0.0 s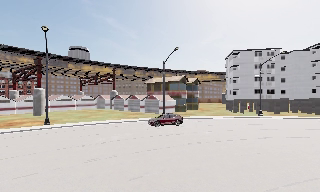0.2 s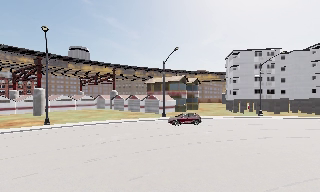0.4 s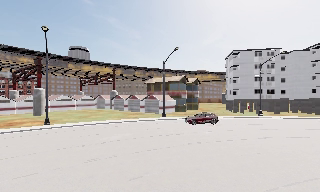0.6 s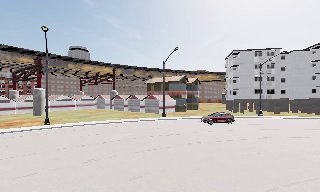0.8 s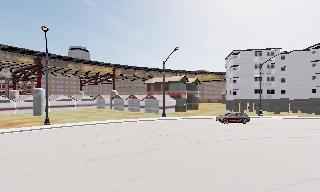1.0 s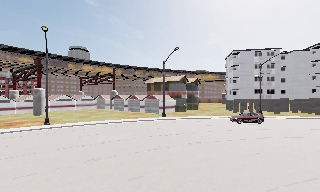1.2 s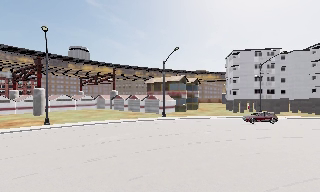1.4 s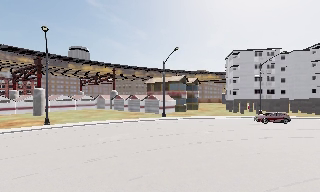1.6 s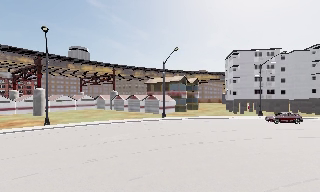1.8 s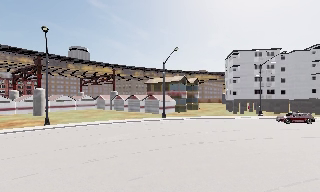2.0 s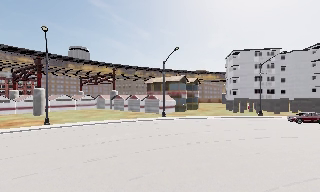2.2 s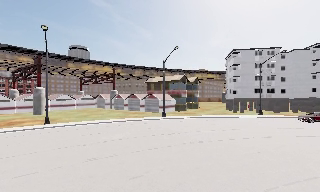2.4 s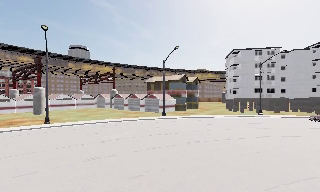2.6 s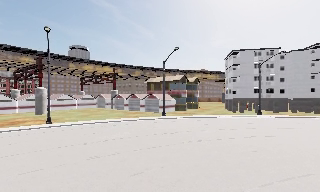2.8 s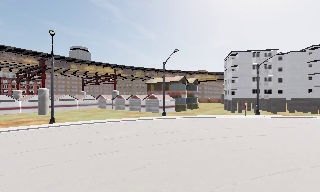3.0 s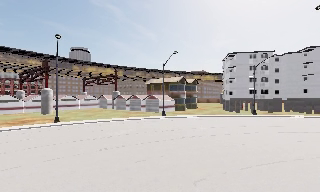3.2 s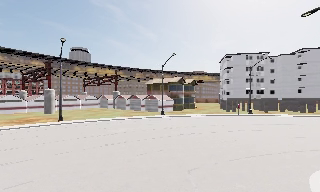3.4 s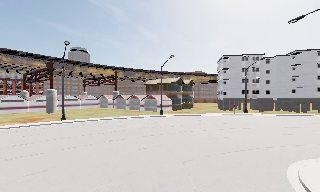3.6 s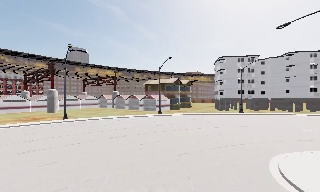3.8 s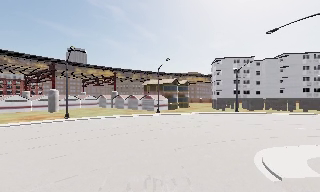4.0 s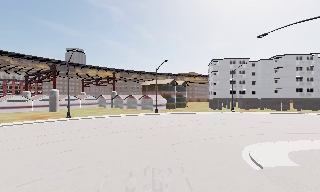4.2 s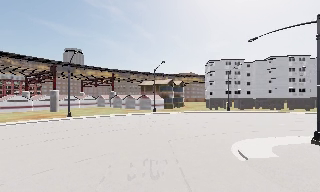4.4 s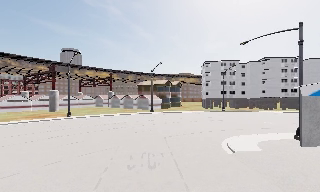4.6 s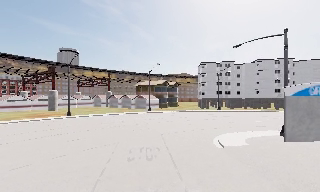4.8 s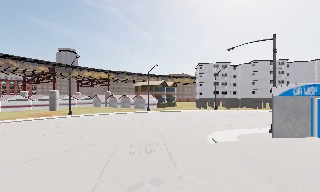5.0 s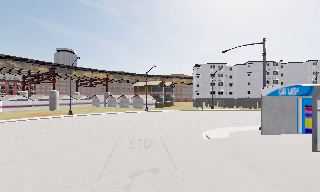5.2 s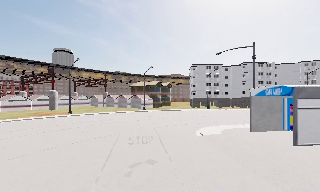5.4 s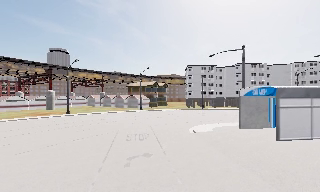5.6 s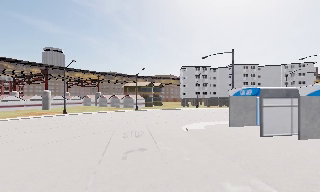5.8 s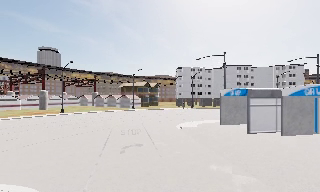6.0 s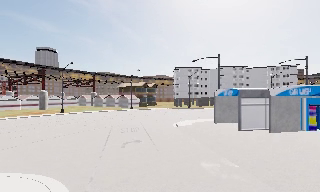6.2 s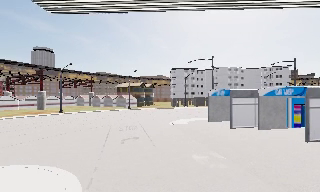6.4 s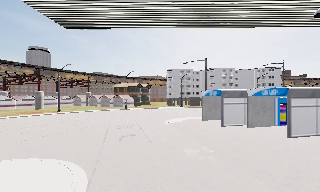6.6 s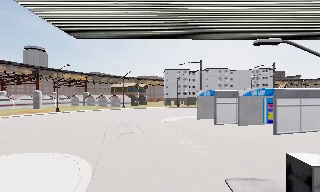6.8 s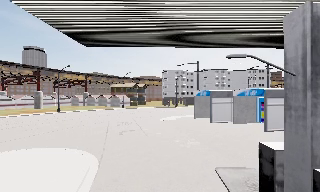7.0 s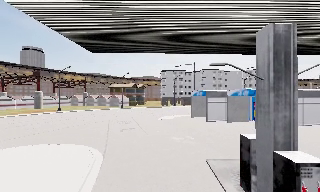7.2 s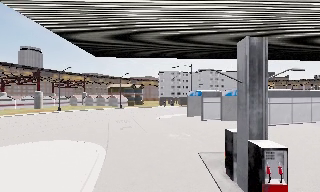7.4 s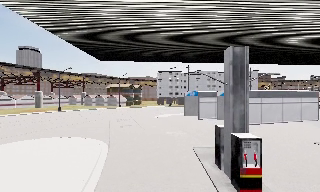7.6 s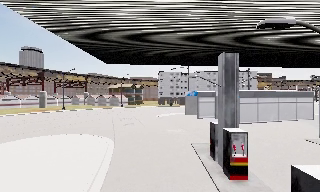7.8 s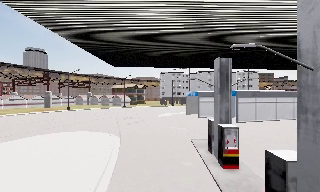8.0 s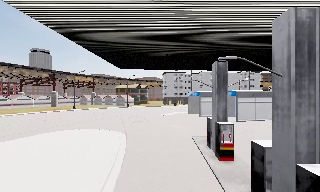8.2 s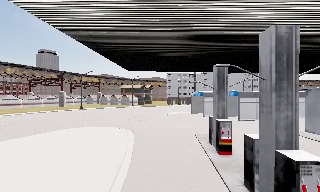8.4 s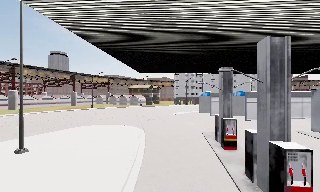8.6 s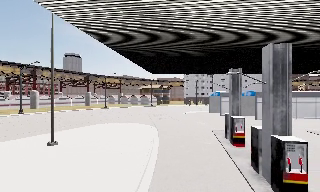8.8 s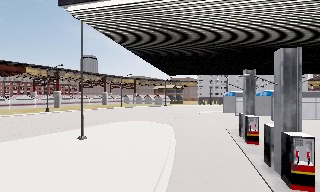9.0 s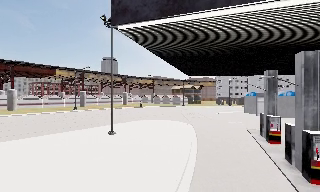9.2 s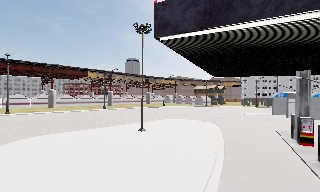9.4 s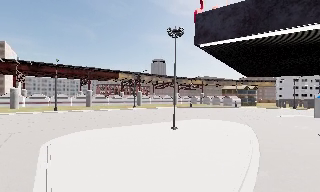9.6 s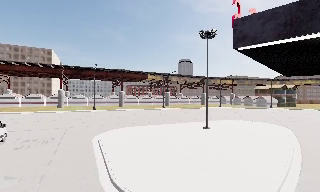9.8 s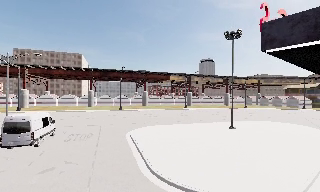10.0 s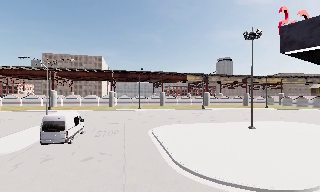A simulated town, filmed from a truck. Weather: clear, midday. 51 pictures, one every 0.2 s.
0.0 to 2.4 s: The camera keeps its place and its aim.
2.4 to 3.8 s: The camera travels backward, about 7 m, so what stands in front gets smaller. It gains speed.
3.8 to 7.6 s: The camera swings to its right by about 15 degrees, and the scene slides to the left. It travels backward, about 20 m, so what stands in front gets smaller.
7.6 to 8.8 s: The scene slides to the right, as the camera pans about 15 degrees to its left. It travels backward, about 7 m, so what stands in front gets smaller.
8.8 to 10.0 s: The camera pans to its left, which is counterclockwise from overhead, by about 45 degrees. It travels backward and to its left, about 8 m.
The film runs backward here.
